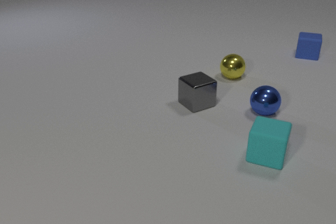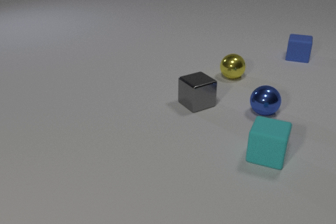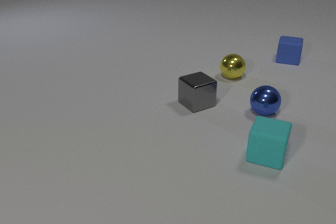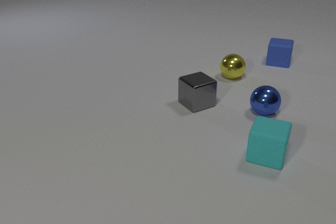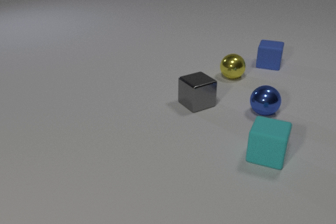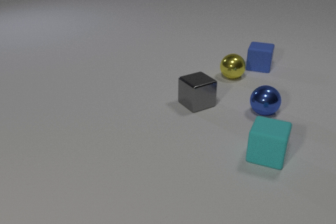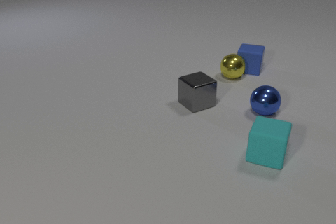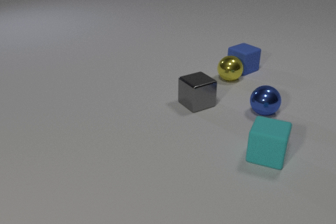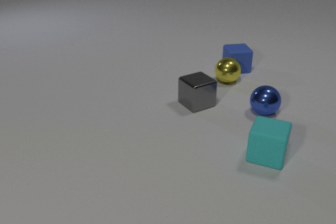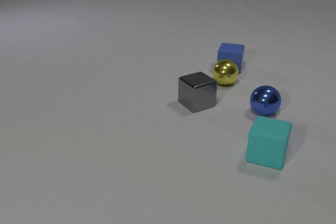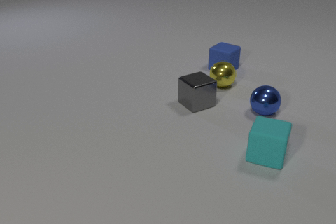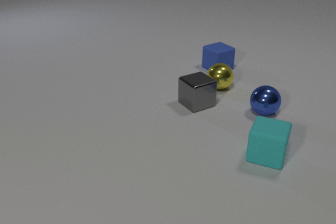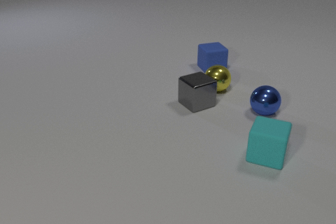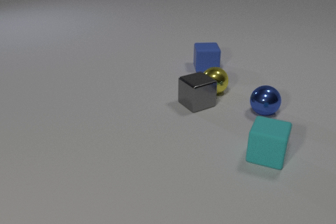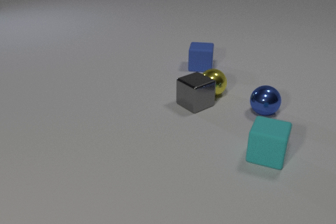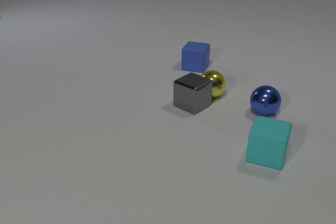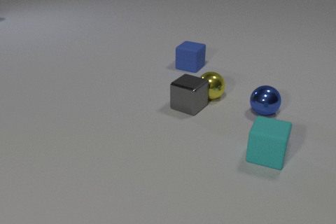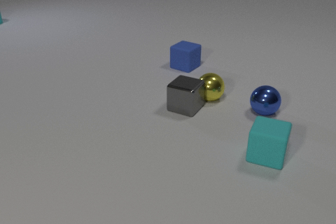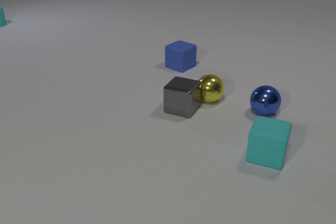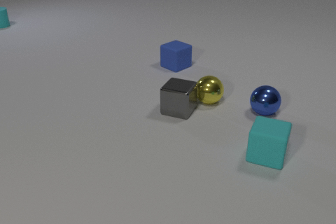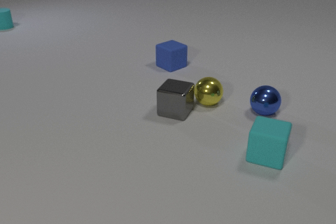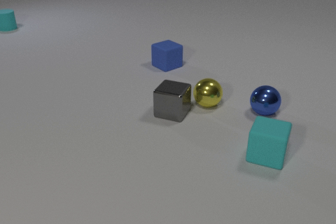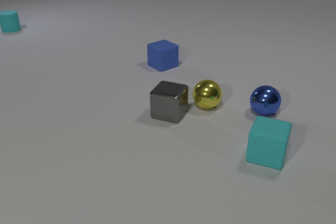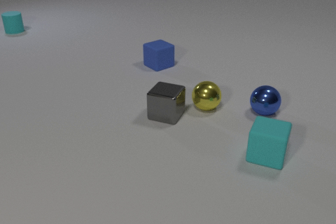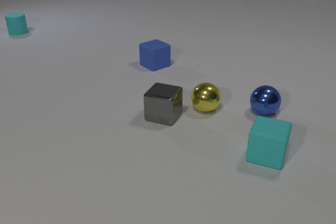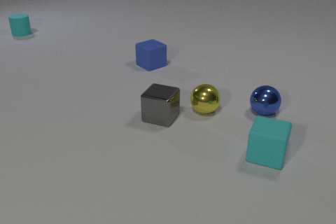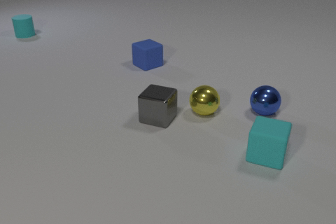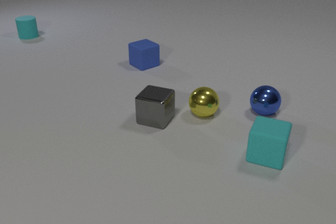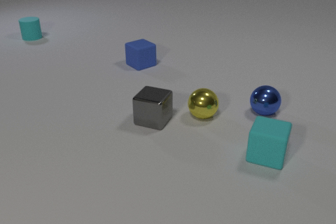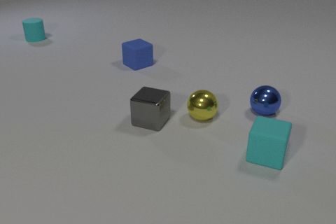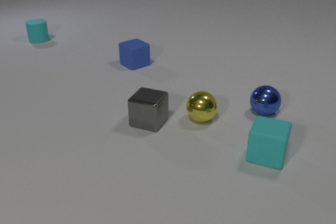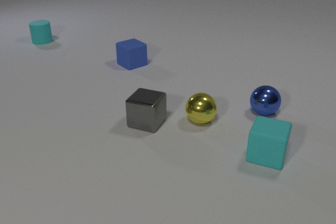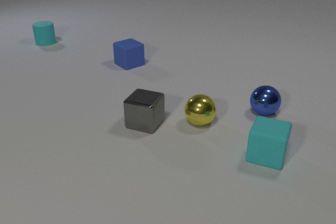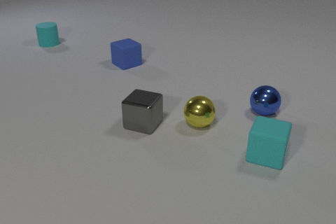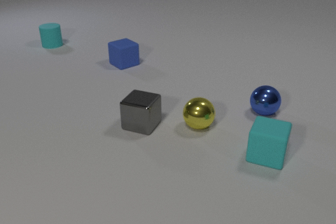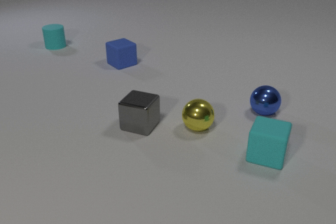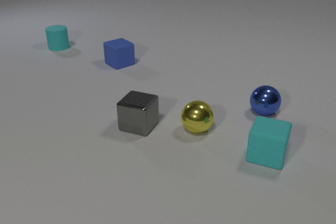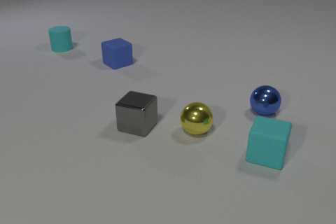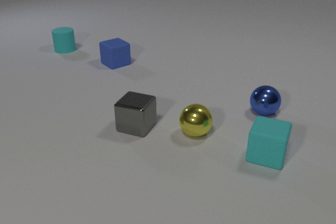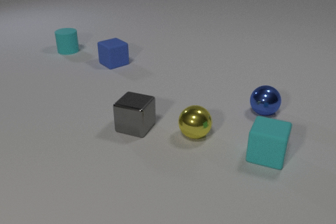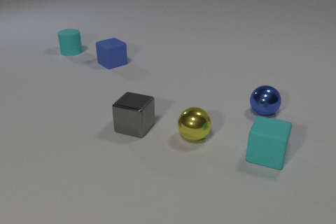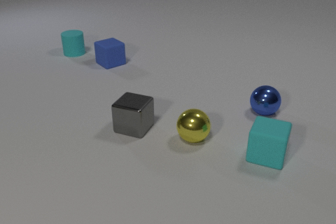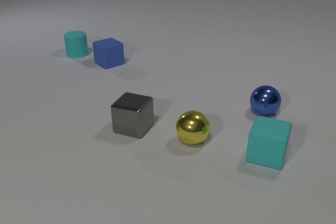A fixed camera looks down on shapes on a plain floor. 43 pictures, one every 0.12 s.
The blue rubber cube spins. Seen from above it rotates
clockwise.
The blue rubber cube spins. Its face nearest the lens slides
to the left.
0.00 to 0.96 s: The blue rubber cube slides to the left and toward the camera, spins so that its near face slides to the left, clockwise seen from above. The yellow metal sphere rolls toward the camera. The blue rubber cube and the yellow metal sphere collide.
0.96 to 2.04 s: The blue rubber cube slides to the left, spins clockwise seen from above by about 135 degrees, its near face sliding to the left. The yellow metal sphere rolls toward the camera. The cyan rubber cylinder comes in at the left edge, slides toward the camera. The gray metal cube slides to the left and toward the camera, spins counterclockwise seen from above by about 30 degrees, its near face sliding to the right. The yellow metal sphere and the gray metal cube collide.
2.04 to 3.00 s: The blue rubber cube slides to the left. The yellow metal sphere rolls toward the camera. The cyan rubber cylinder slides toward the camera and to the right. The gray metal cube slides to the left and toward the camera.
3.00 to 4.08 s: The blue rubber cube slides to the left. The yellow metal sphere rolls toward the camera. The cyan rubber cylinder slides toward the camera and to the right. The gray metal cube slides to the left and toward the camera.
4.08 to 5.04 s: The blue rubber cube slides to the left. The yellow metal sphere rolls toward the camera. The cyan rubber cylinder slides toward the camera and to the right. The gray metal cube slides to the left.
What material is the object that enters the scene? rubber.
What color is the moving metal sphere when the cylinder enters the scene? yellow.
Are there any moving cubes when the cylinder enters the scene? yes.
